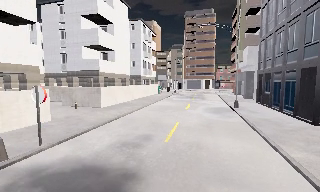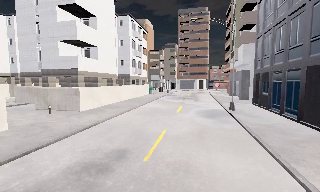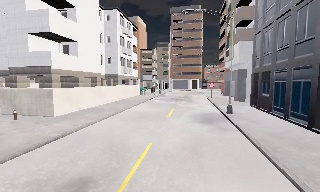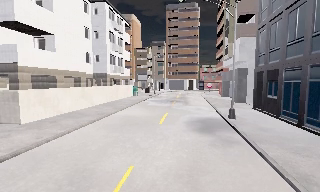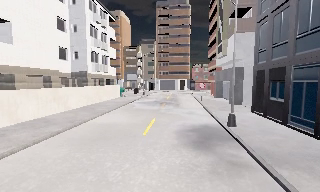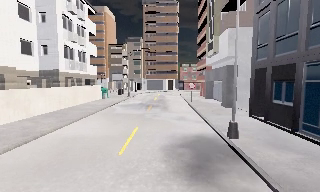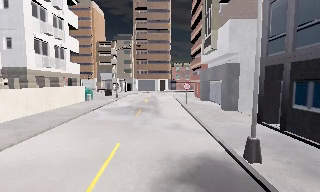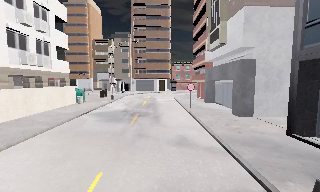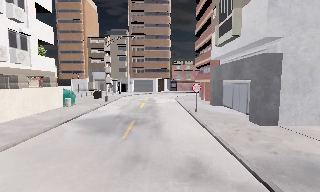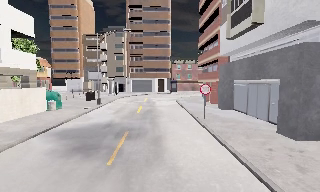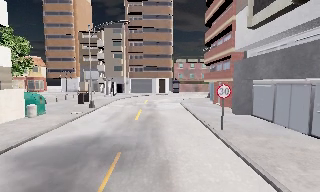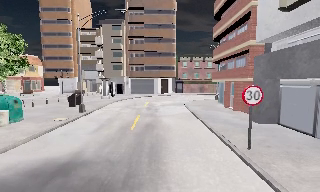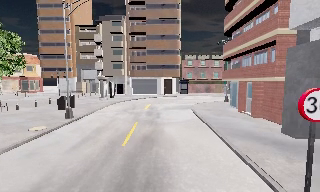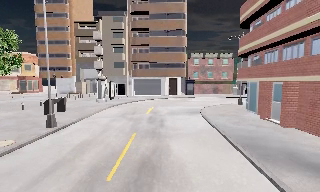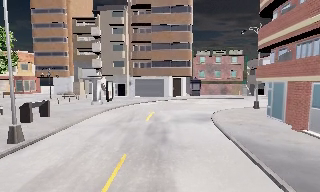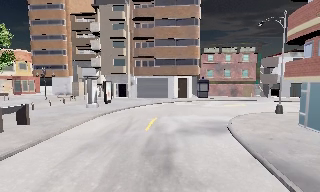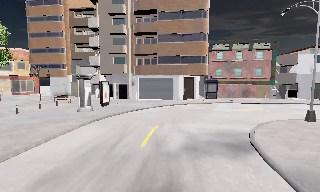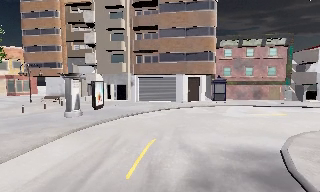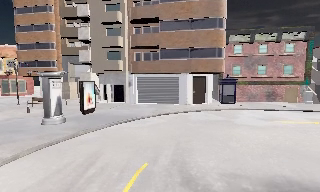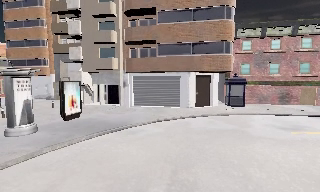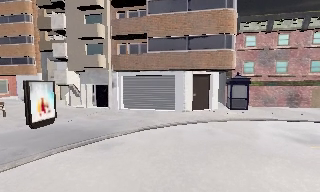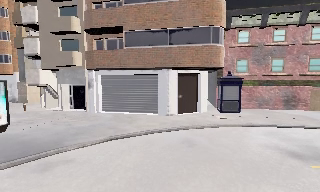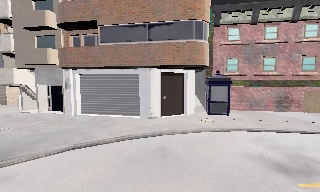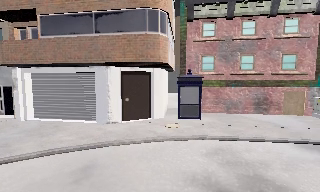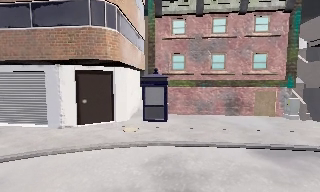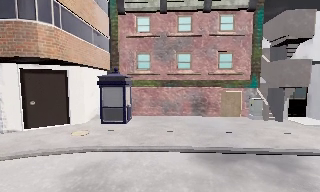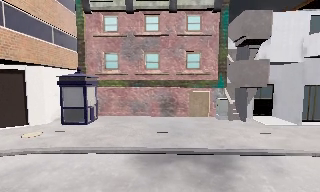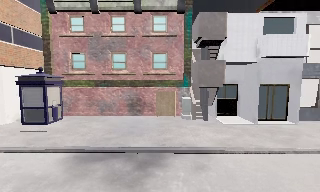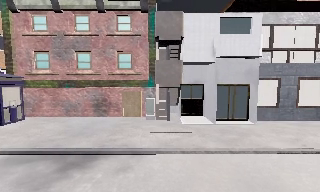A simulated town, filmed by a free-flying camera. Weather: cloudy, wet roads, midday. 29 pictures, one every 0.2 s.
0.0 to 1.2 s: The scene slides to the left, as the camera pans about 15 degrees to its right. It travels forward, about 11 m, so what stands in front looms larger.
1.2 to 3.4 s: The camera travels forward, about 25 m, so what stands in front looms larger.
3.4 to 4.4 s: The camera travels forward and to its right, about 9 m, so what stands in front looms larger.
4.4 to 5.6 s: The camera pans to its right, which is clockwise from overhead, by about 10 degrees. It travels to its right, about 12 m, so close, fixed things drift to the left.
The film runs forward here.
